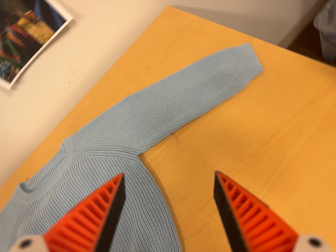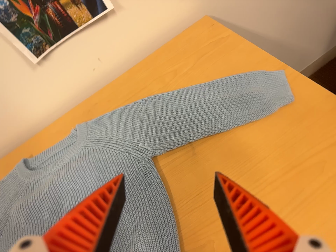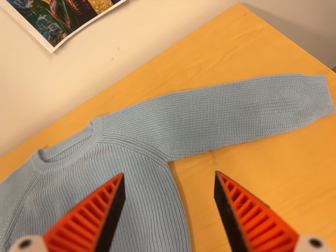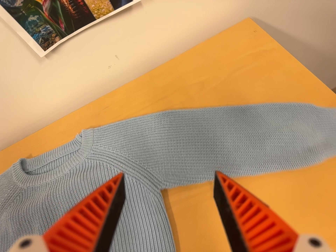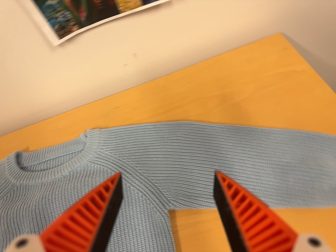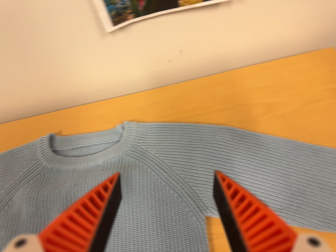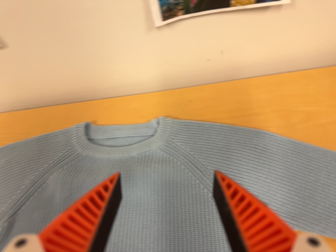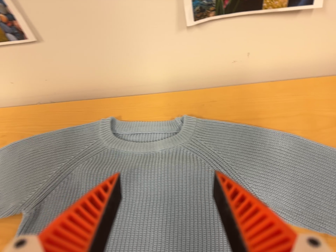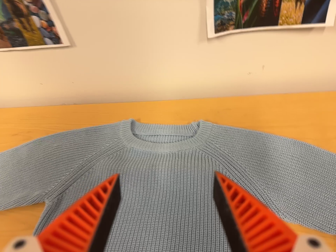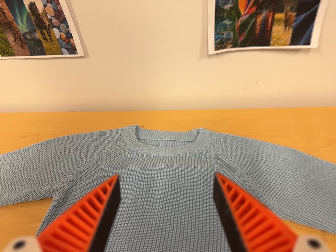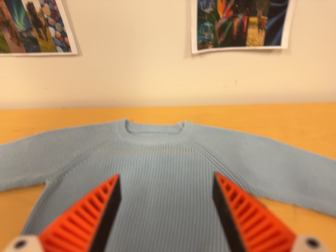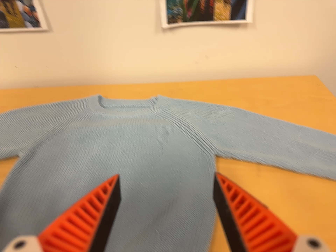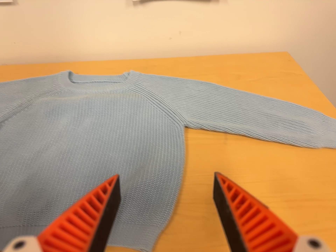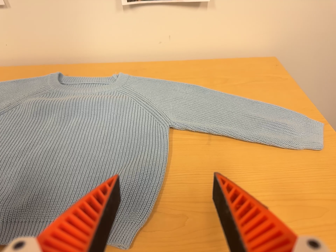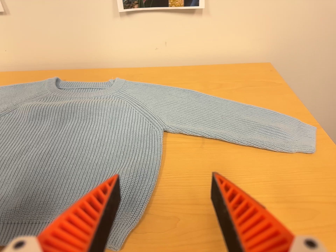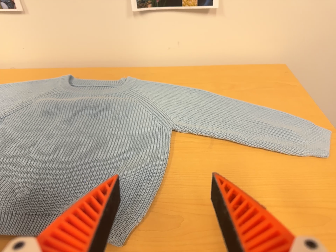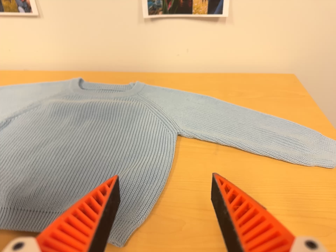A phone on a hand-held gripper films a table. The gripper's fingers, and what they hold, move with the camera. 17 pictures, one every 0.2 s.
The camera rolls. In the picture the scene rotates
clockwise.
0.0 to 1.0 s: The camera travels to its left, forward and toward the top of its view, about 24 cm, so close, fixed things drift to the right. It rolls about its line of sight by about 35 degrees, and the scene rotates clockwise.
1.0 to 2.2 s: The camera travels toward the bottom of its view, backward and to its left, about 24 cm. Its aim tips toward the top of its view by about 15 degrees. It rolls about its line of sight by about 10 degrees, and the scene rotates clockwise.
2.2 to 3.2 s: The camera travels toward the bottom of its view and to its right, about 12 cm, so close, fixed things drift upward.
The film runs backward here.
